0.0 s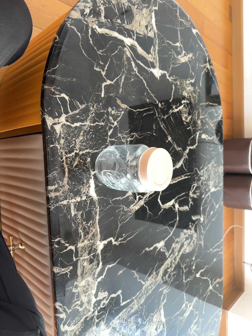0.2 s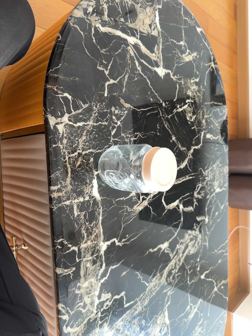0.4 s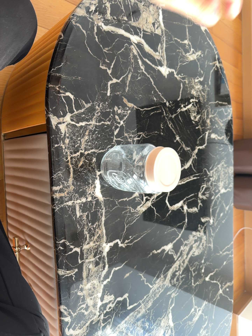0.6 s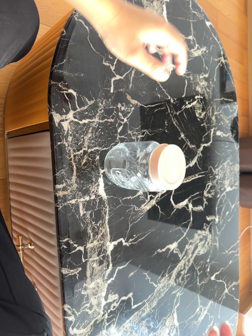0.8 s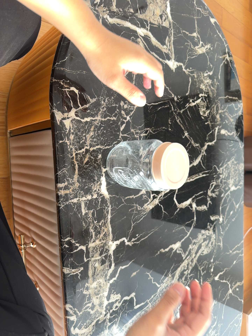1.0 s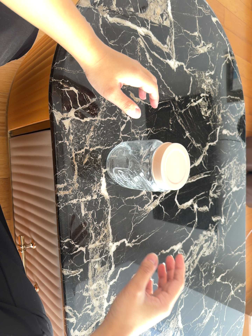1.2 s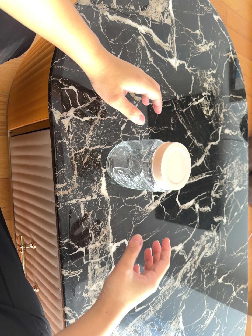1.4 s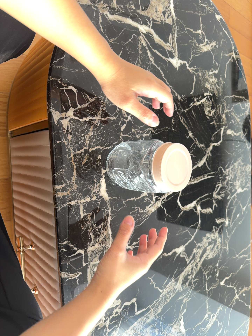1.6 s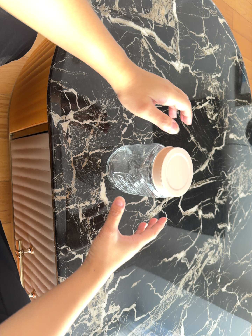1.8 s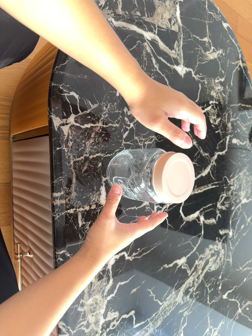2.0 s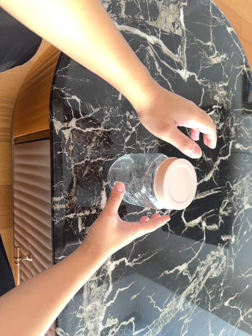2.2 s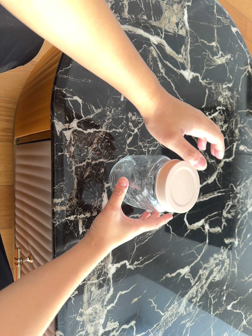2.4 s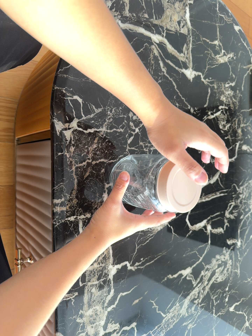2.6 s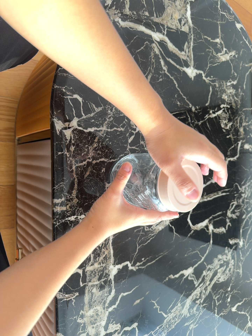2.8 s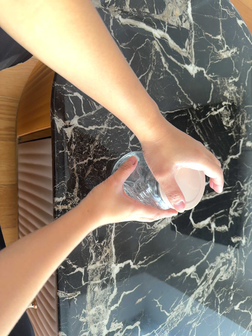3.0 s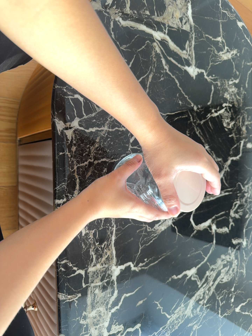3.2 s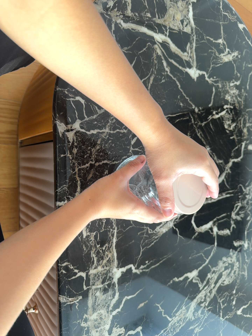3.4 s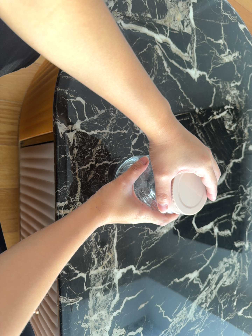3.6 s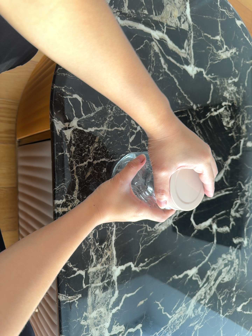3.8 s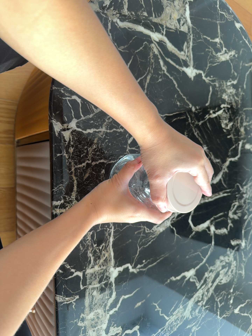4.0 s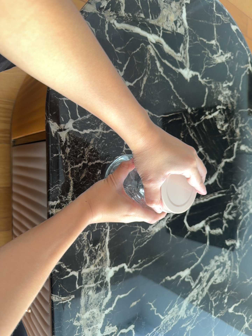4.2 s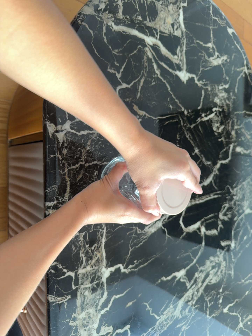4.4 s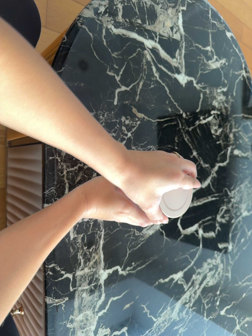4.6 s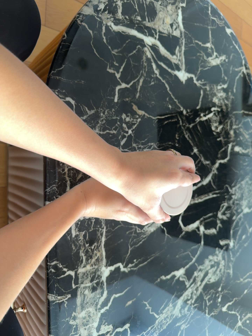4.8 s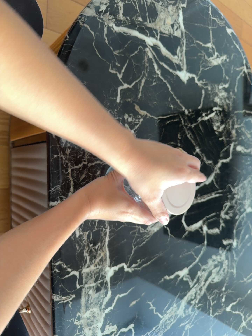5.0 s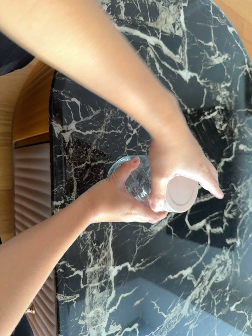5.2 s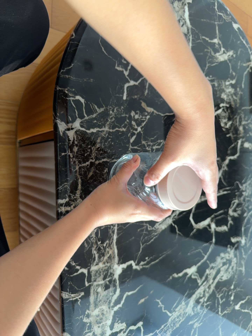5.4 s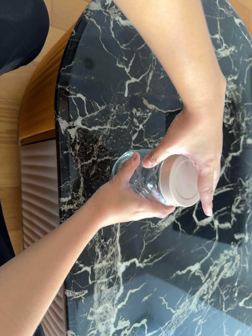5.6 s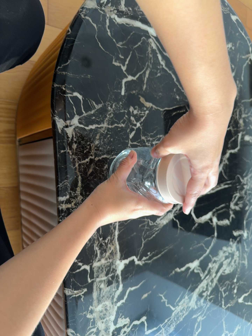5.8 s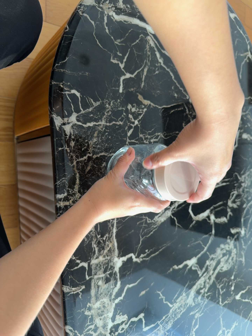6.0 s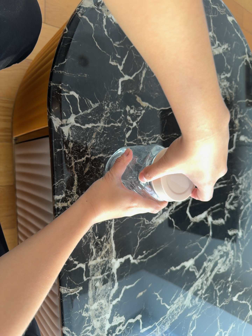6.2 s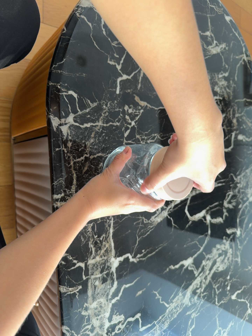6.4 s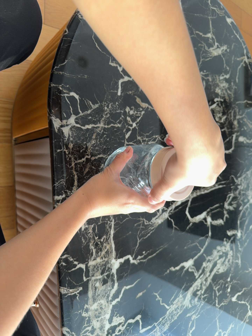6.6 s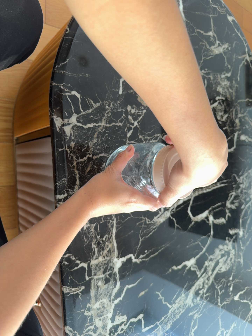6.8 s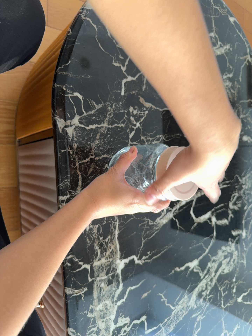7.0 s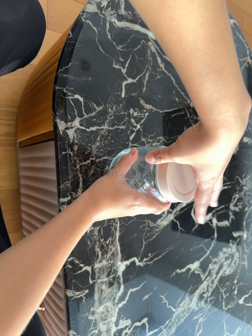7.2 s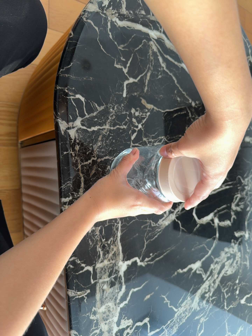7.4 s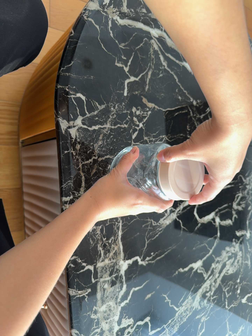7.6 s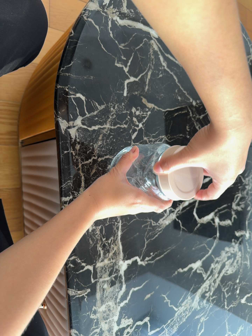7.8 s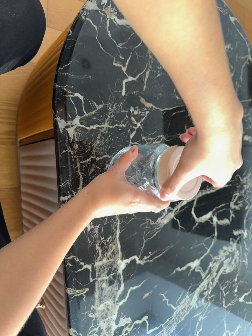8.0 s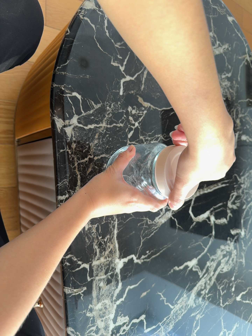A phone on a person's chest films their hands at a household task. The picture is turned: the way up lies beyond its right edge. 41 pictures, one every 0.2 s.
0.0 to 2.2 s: The camera travels forward, about 7 cm, so what stands in front looms larger.
2.2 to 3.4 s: The camera keeps its place and its aim.
3.4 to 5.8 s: The camera shifts only a little, or ends up much as it began.
5.8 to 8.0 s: The camera keeps its place and its aim.
The film runs forward here.
